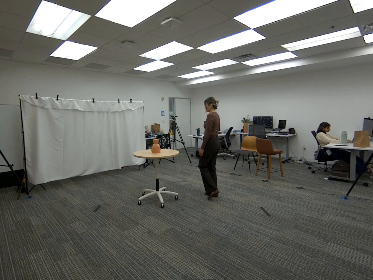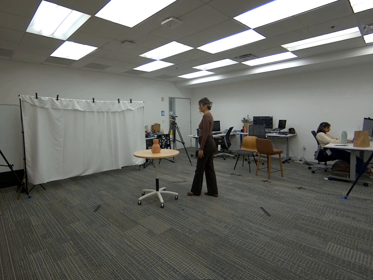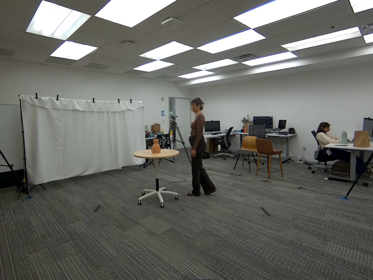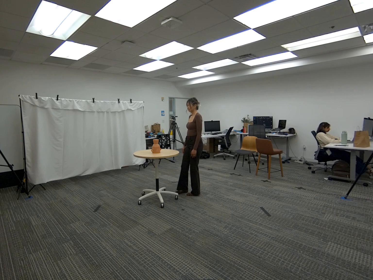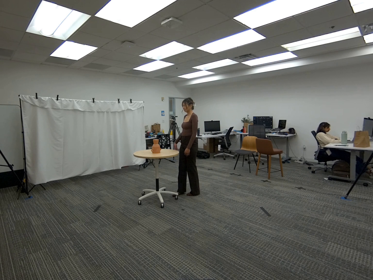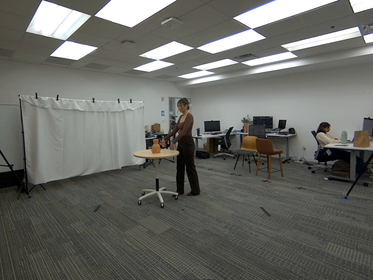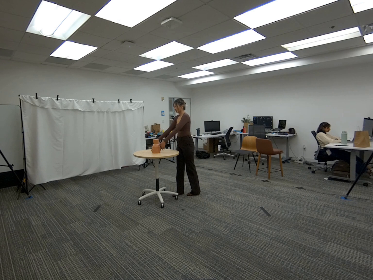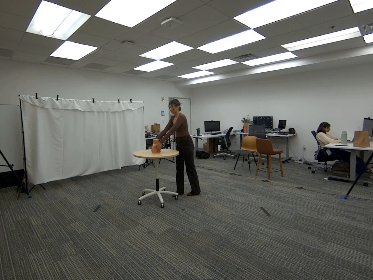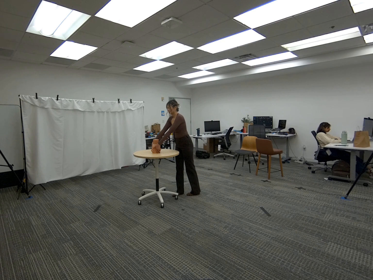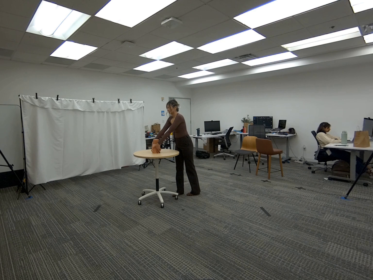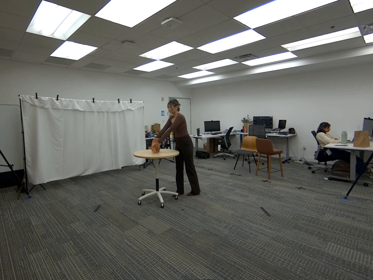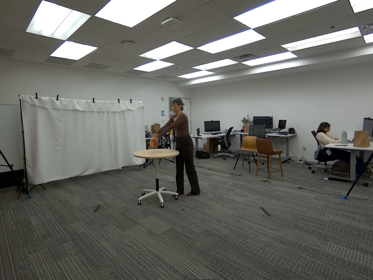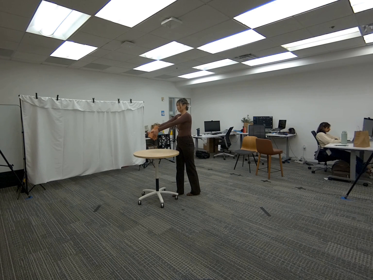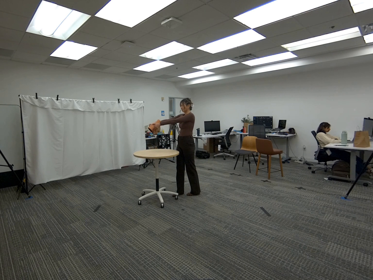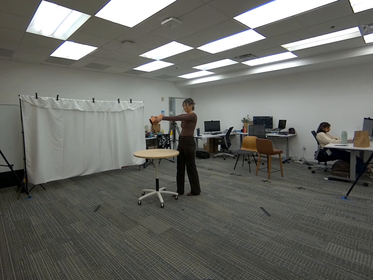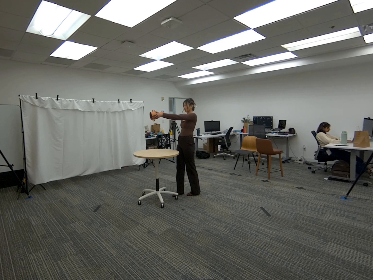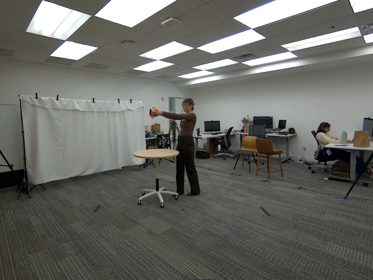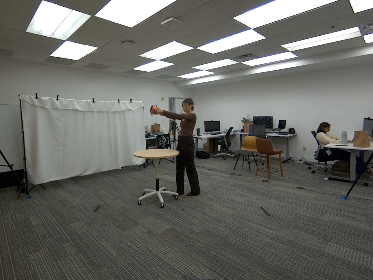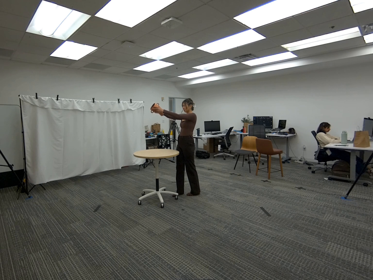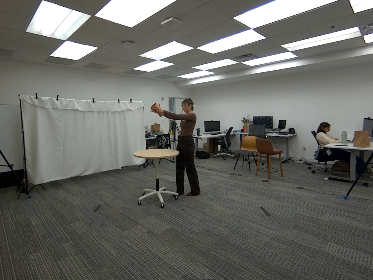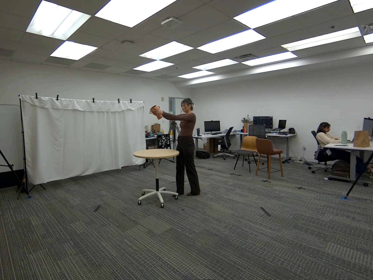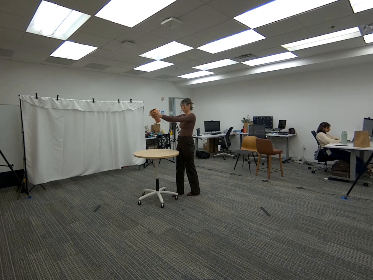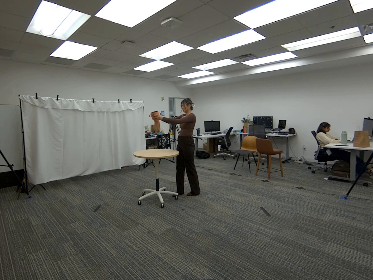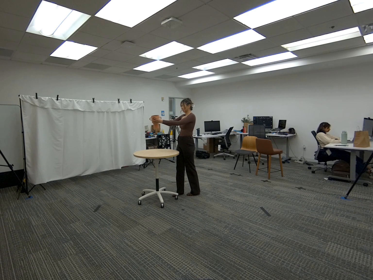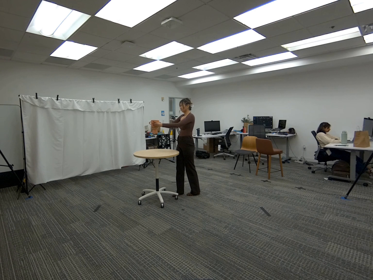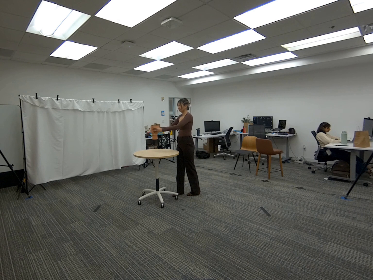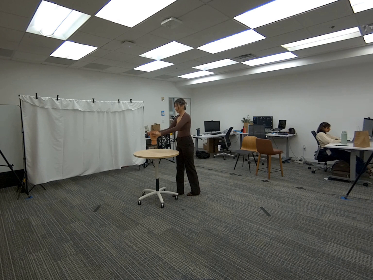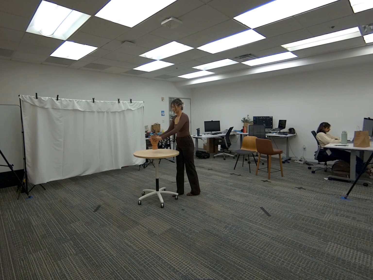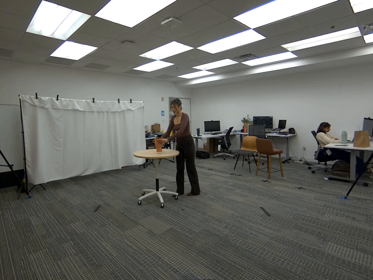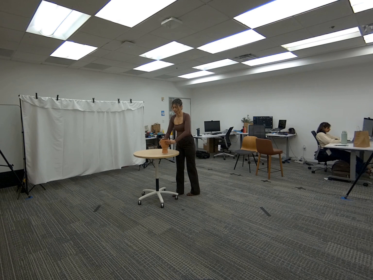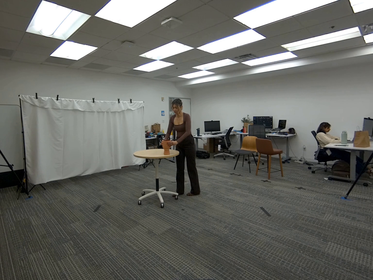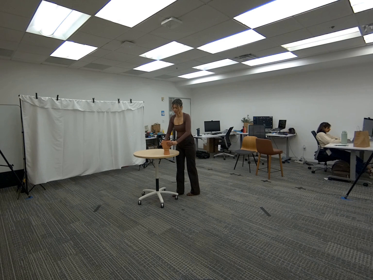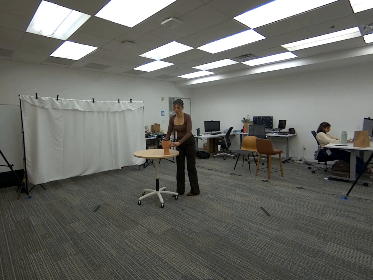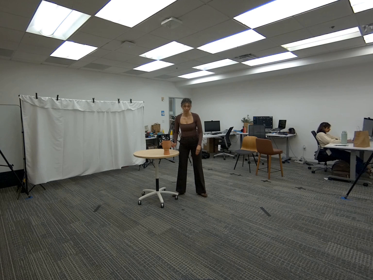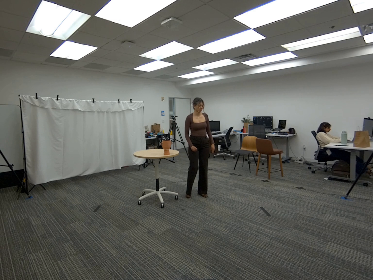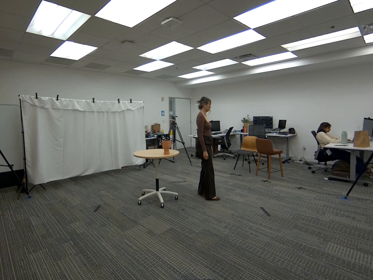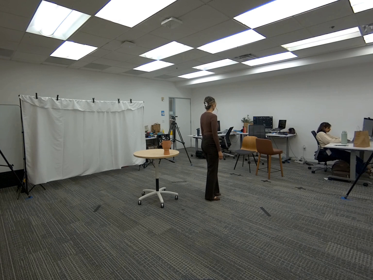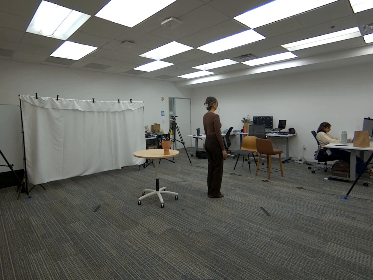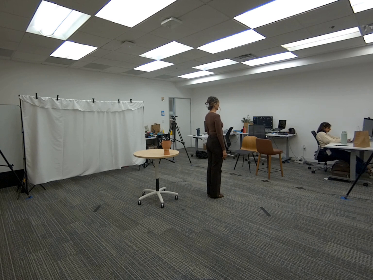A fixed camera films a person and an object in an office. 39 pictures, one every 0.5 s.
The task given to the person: Walk over to the ceramic vase on the round table and pick it up with both hands. Place the vase upside on the table.
